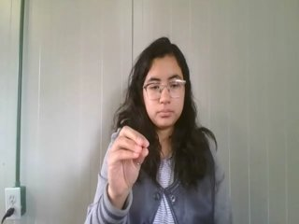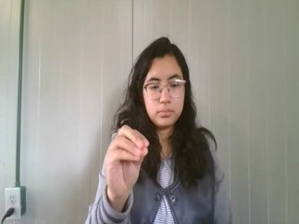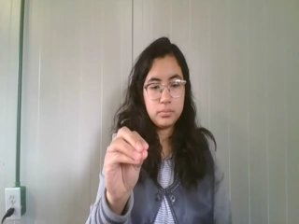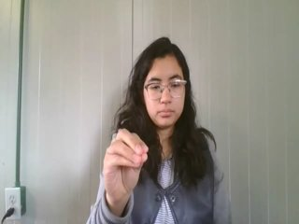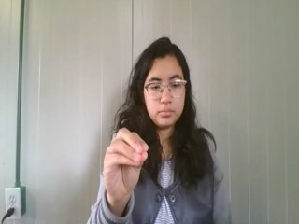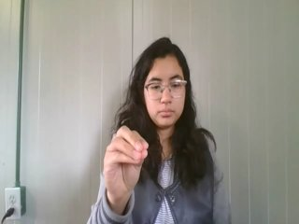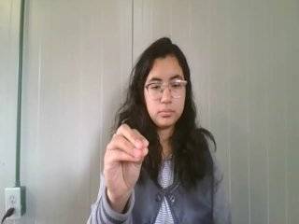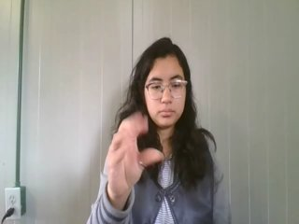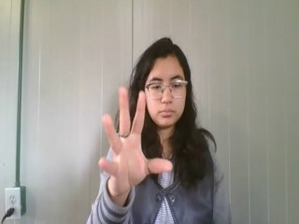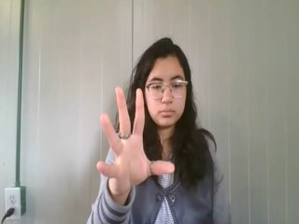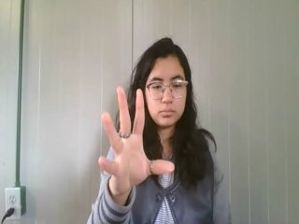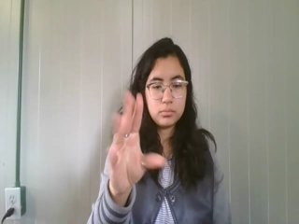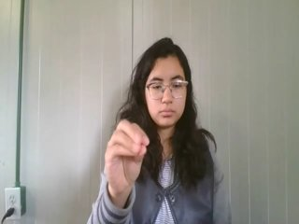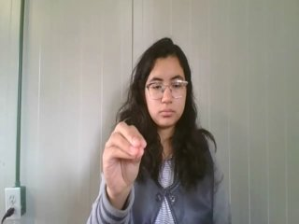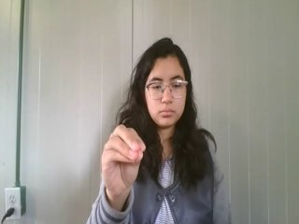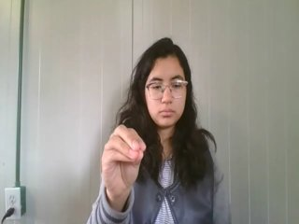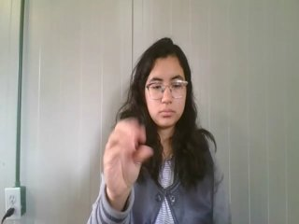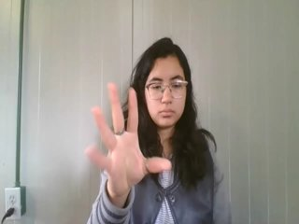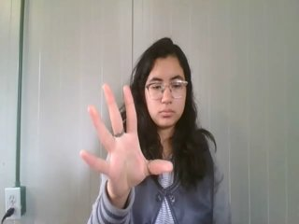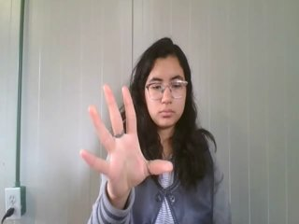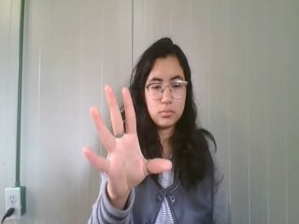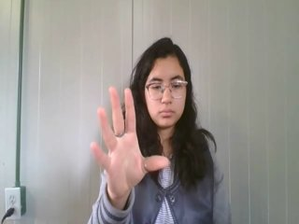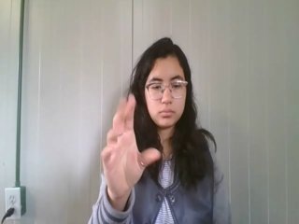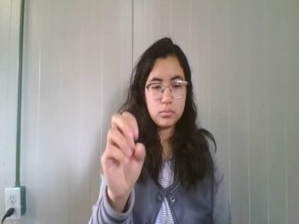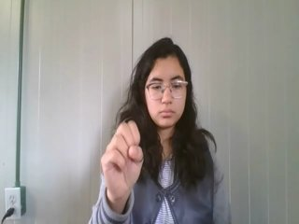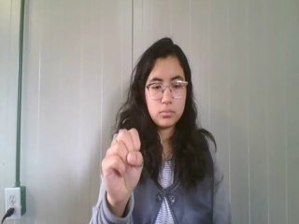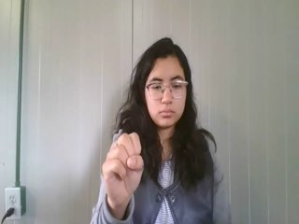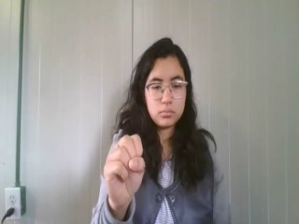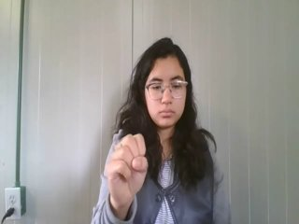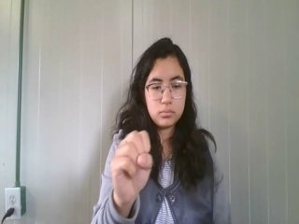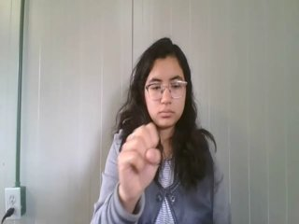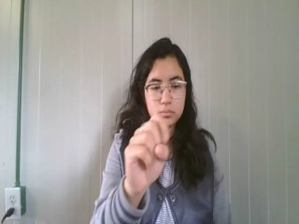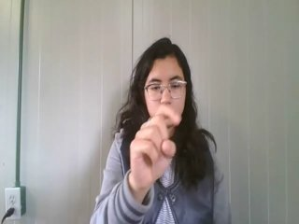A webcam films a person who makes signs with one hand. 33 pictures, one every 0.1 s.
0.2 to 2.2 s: Open twice.
2.3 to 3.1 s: Non-gesture.
